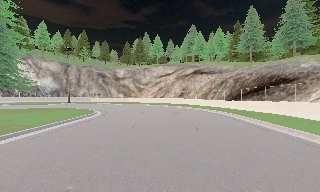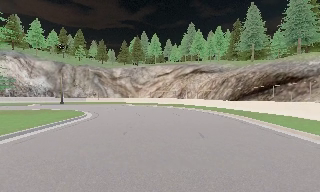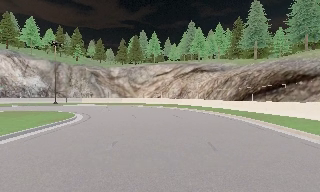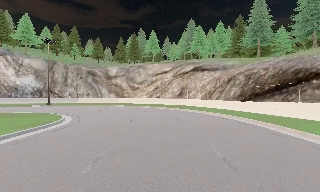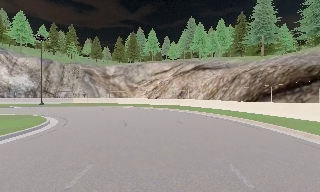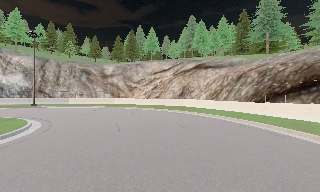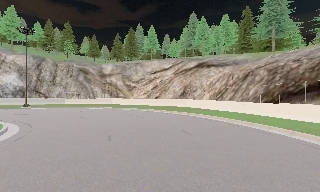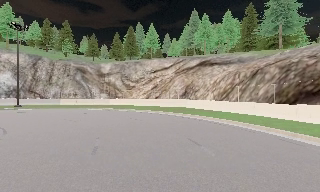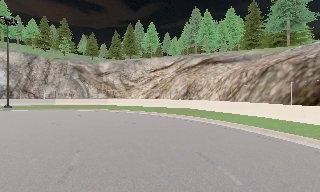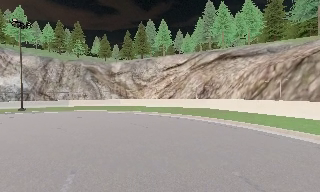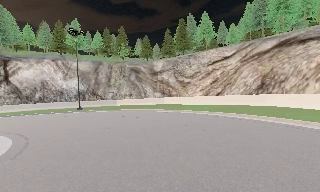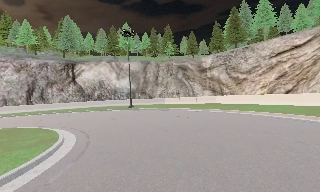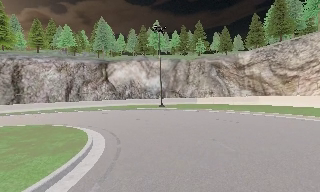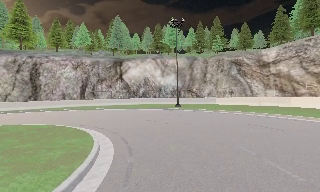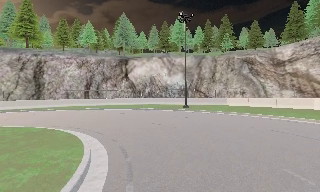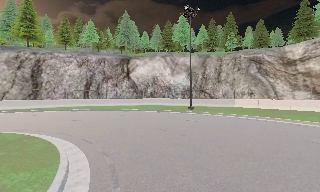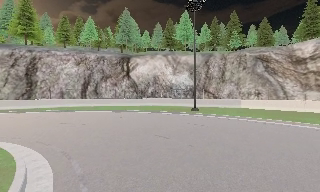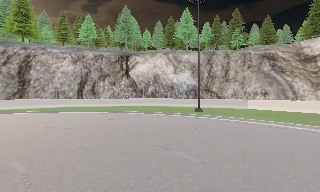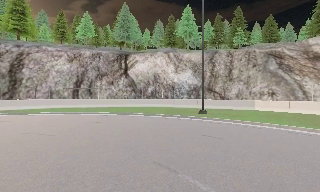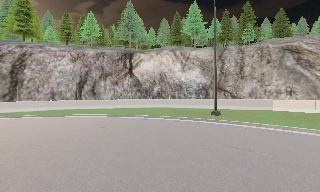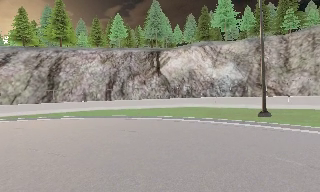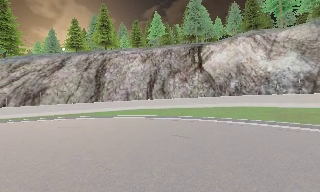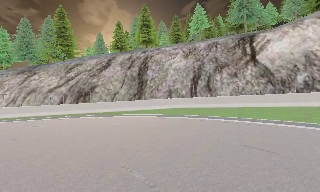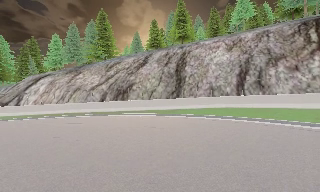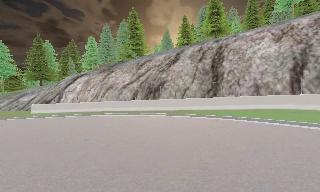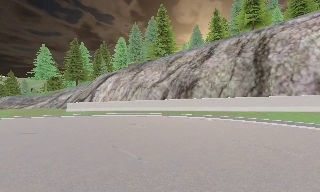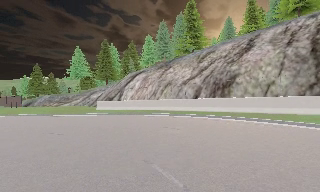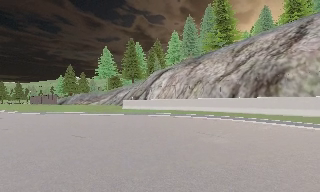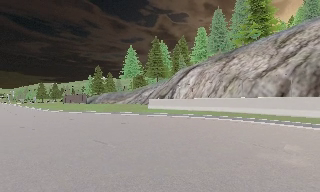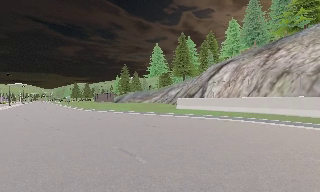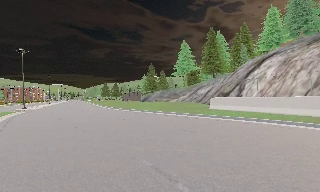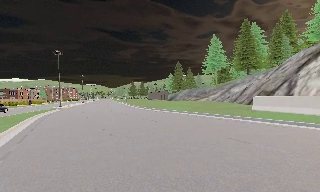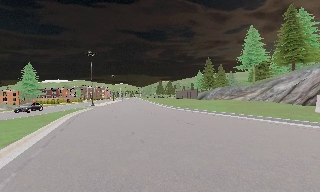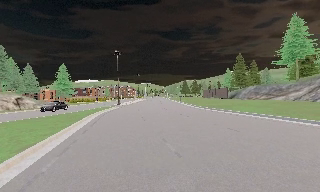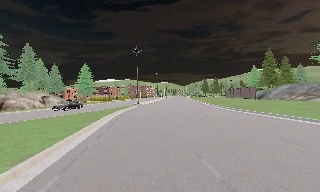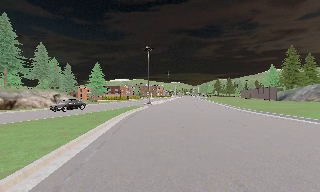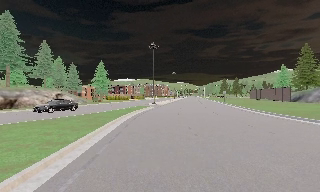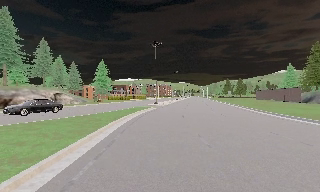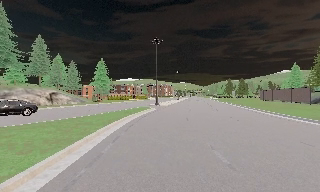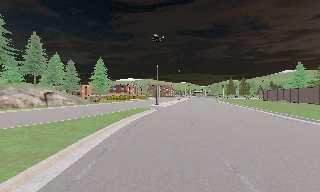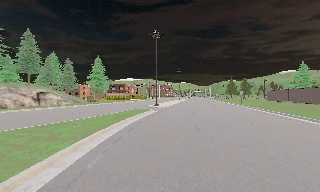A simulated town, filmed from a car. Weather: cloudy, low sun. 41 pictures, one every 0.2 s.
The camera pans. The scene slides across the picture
to the right.
The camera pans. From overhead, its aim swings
counterclockwise.
0.0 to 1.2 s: The camera travels forward, about 9 m, so what stands in front looms larger.
1.2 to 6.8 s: The scene slides to the right, as the camera pans about 200 degrees to its left. It travels forward, about 45 m.
6.8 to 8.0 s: The camera travels forward, about 9 m, so what stands in front looms larger.
The film runs forward here.
